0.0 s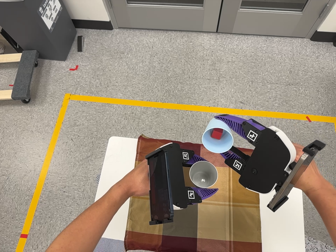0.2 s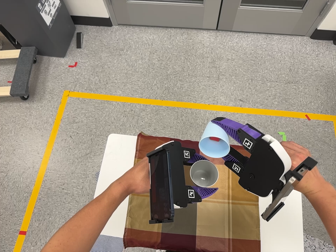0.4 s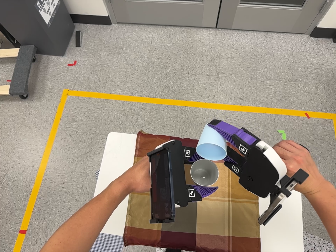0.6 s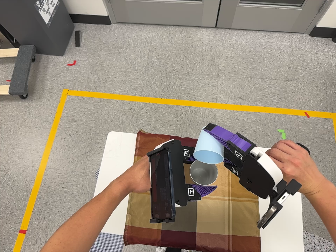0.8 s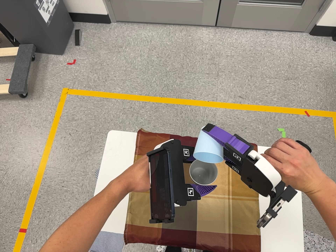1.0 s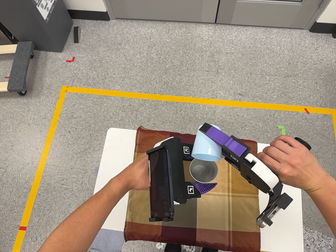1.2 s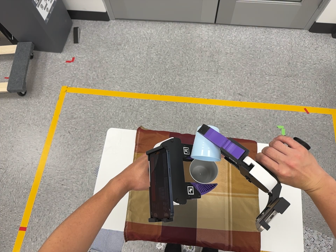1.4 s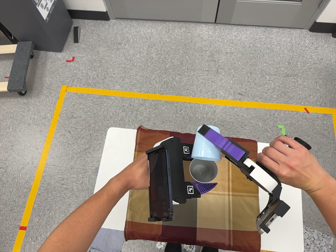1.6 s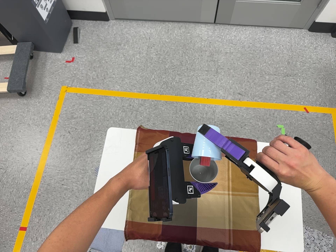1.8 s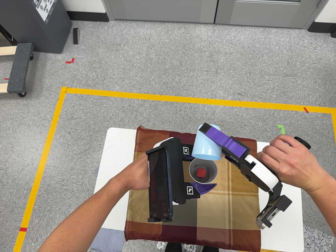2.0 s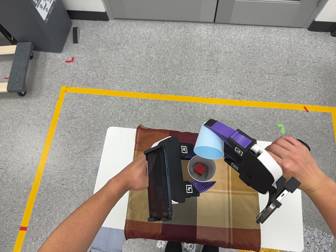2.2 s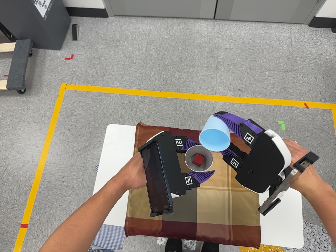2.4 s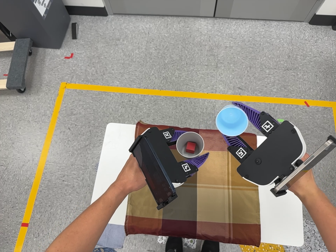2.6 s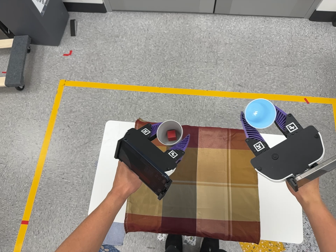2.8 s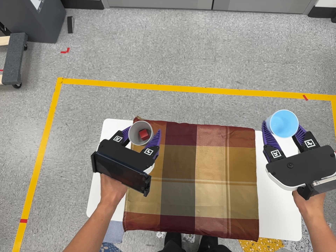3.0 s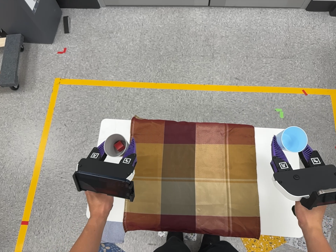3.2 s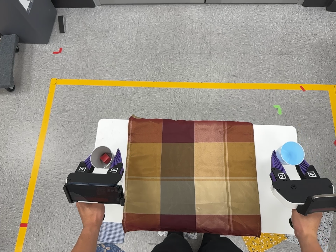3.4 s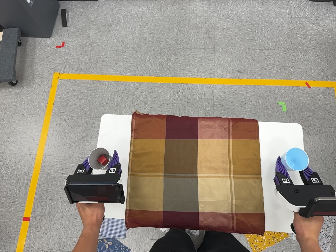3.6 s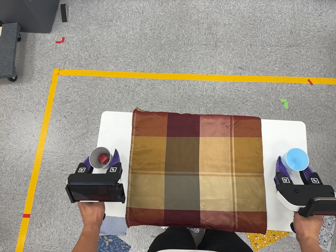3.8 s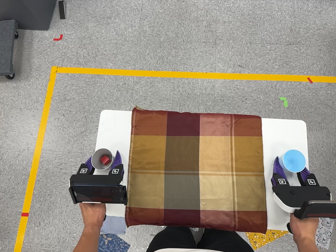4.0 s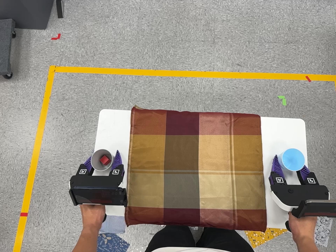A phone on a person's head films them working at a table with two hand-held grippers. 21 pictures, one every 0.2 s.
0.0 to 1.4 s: The camera shifts only a little, or ends up much as it began.
1.4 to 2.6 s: The camera keeps its place and its aim.
2.6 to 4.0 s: The camera travels forward, about 7 cm, so what stands in front looms larger.
The film runs forward here.
